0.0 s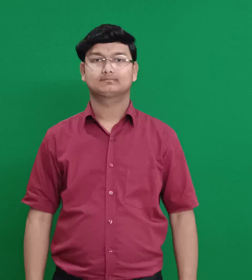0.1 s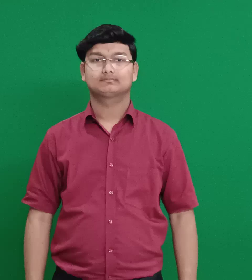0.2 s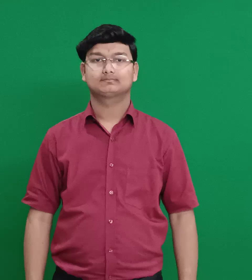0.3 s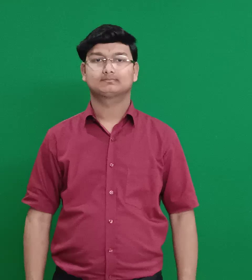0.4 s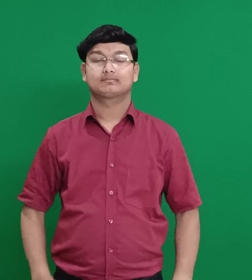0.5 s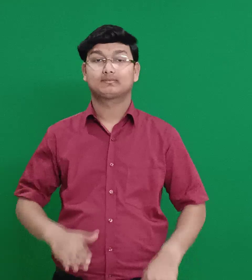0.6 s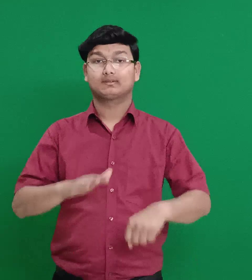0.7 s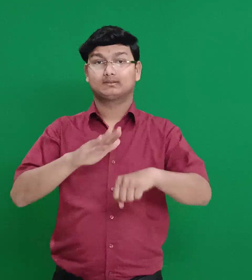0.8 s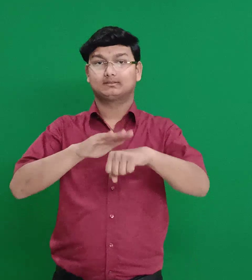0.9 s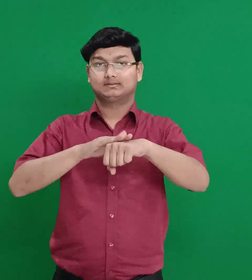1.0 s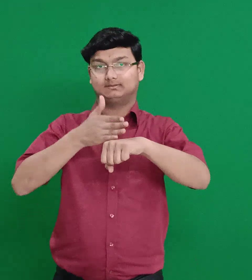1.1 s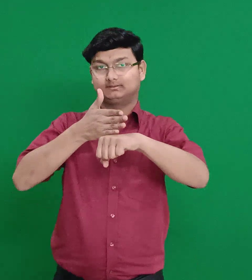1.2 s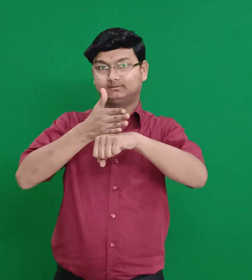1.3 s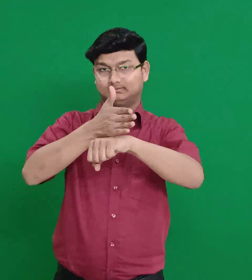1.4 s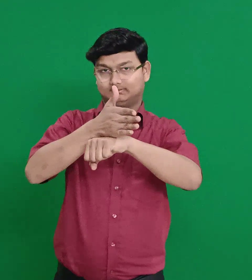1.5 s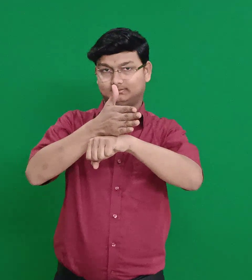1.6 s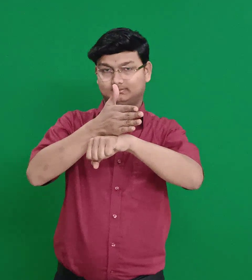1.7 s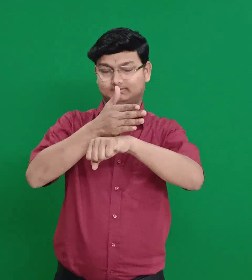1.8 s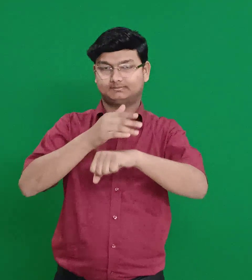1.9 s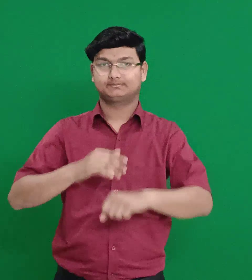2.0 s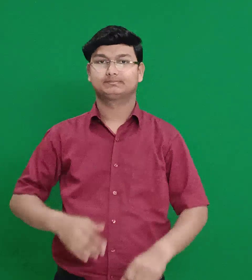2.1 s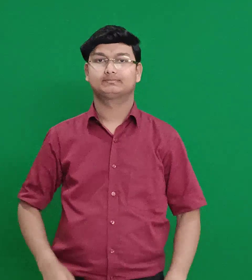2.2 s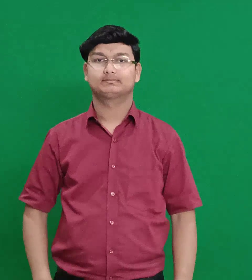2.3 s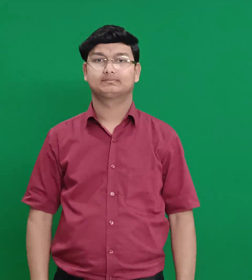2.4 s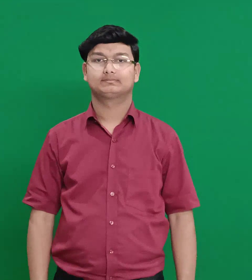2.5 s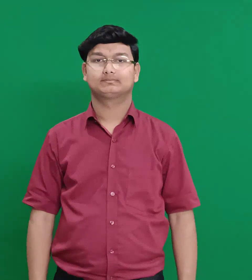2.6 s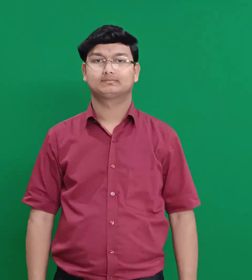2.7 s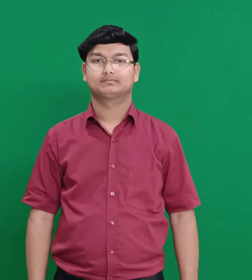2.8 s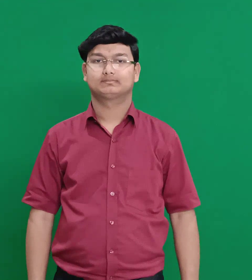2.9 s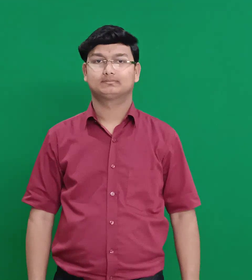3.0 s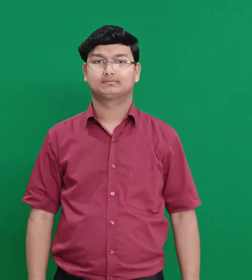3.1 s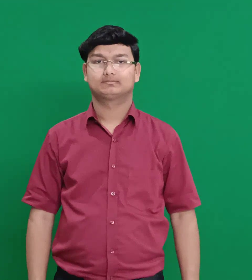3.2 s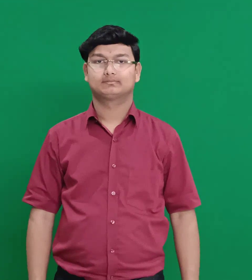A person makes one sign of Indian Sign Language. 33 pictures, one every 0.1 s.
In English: ebed
